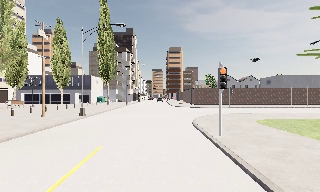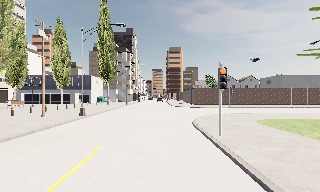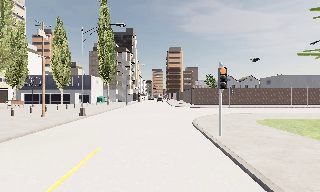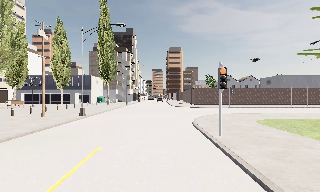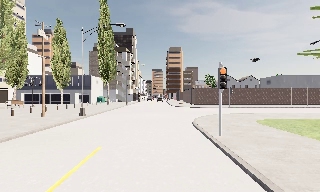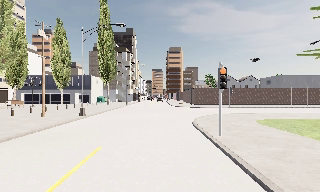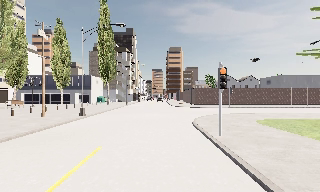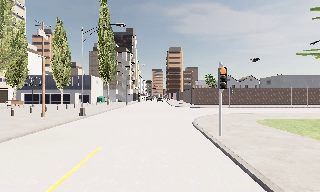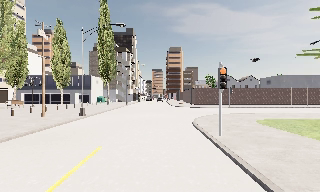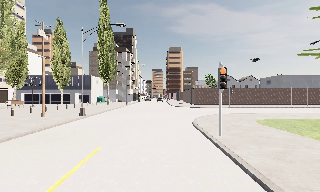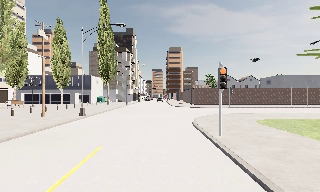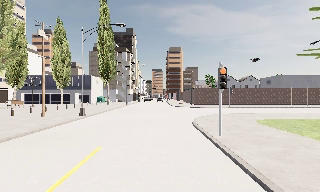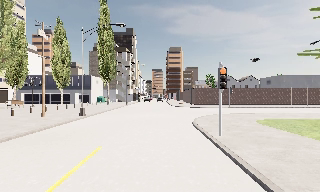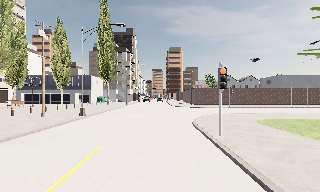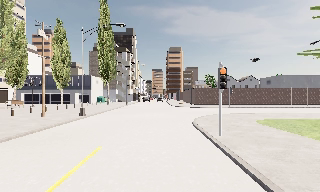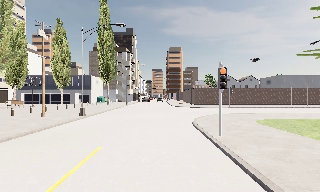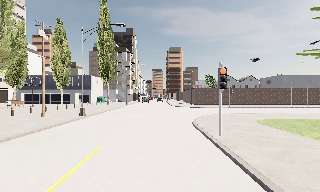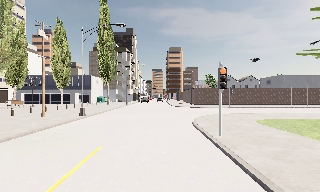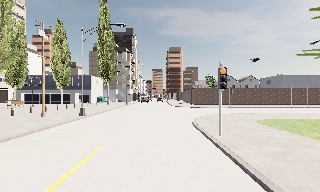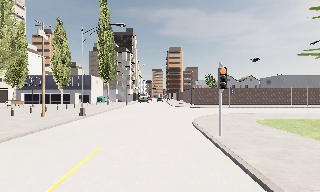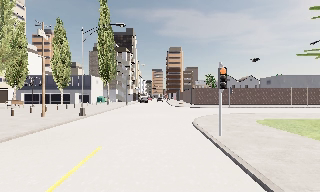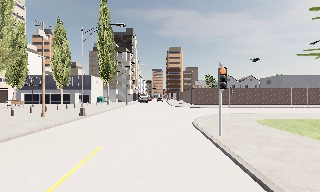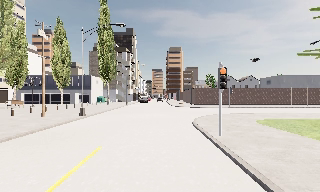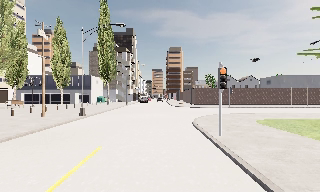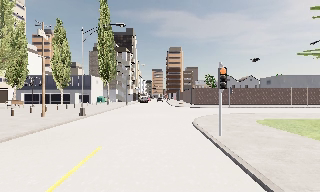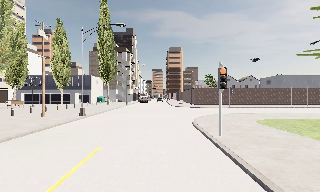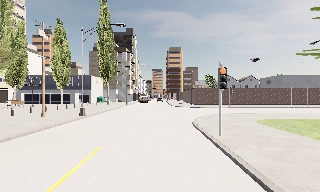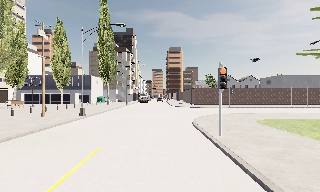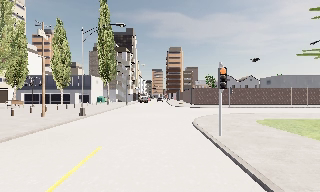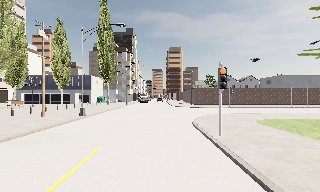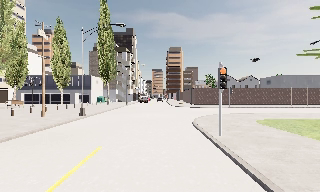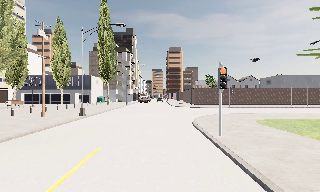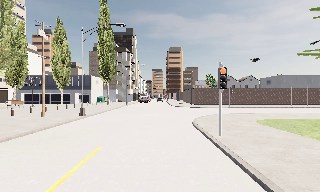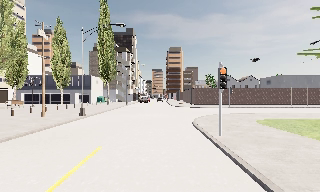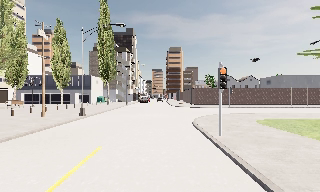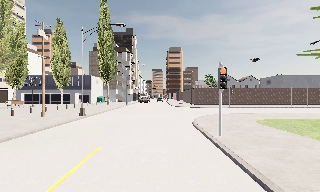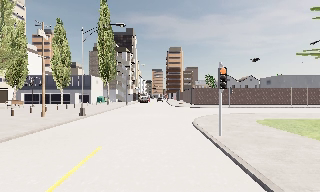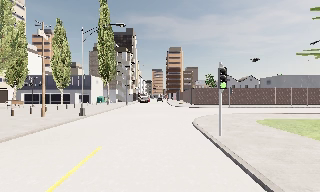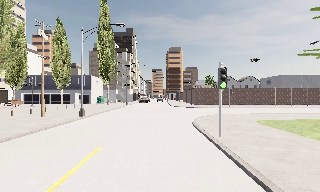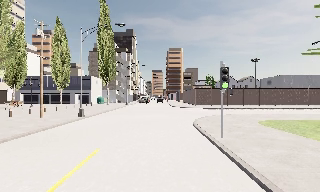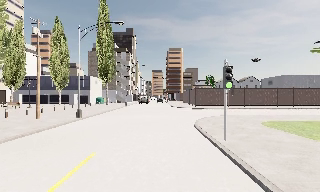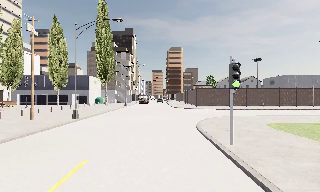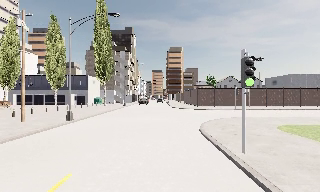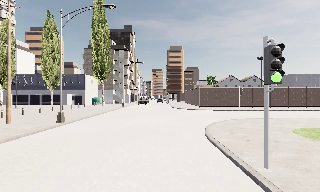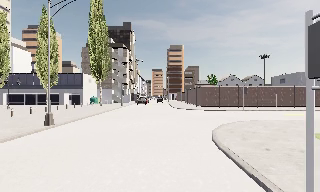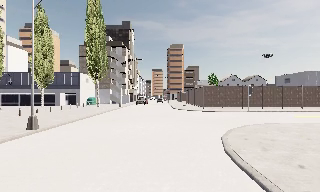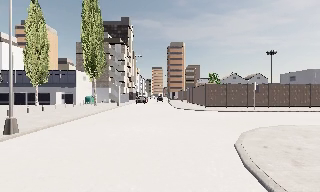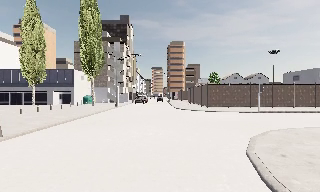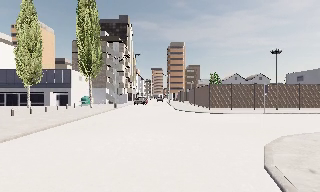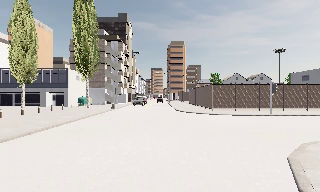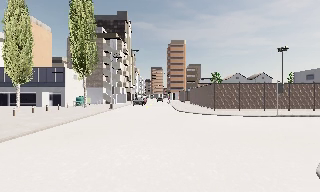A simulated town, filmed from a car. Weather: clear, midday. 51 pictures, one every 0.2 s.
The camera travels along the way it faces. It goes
forward.
0.0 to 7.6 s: The camera keeps its place and its aim.
7.6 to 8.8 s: The camera travels forward, about 4 m, so what stands in front looms larger. It gains speed.
8.8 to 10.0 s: The camera travels forward, about 6 m, so what stands in front looms larger.
The film runs forward here.
